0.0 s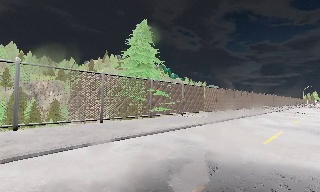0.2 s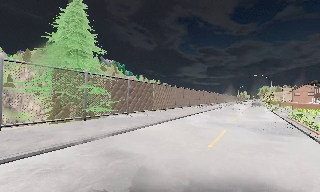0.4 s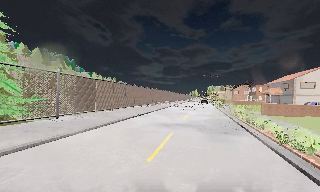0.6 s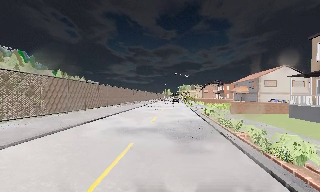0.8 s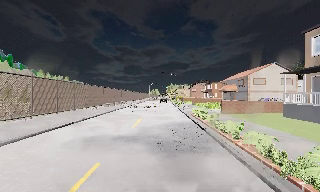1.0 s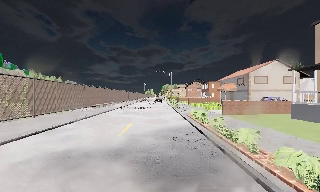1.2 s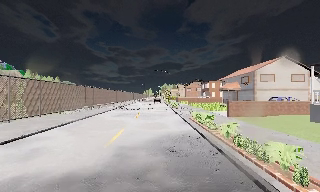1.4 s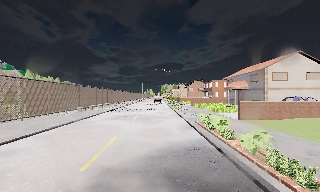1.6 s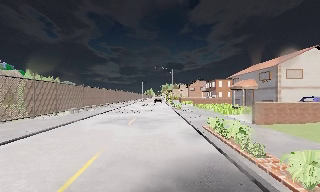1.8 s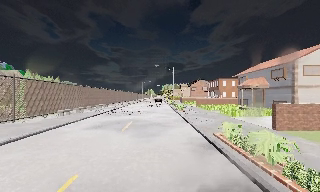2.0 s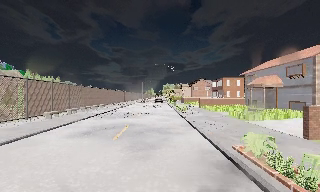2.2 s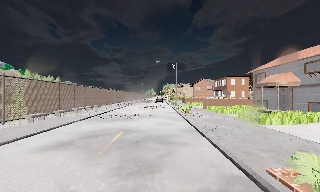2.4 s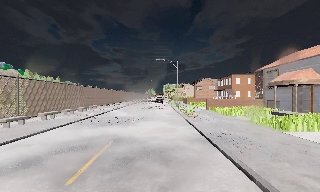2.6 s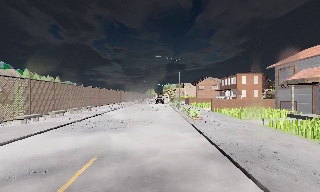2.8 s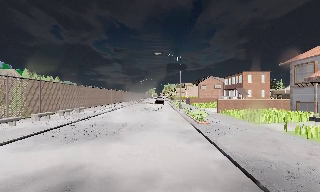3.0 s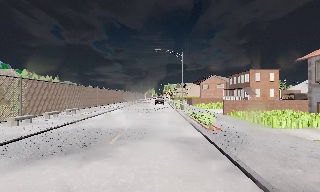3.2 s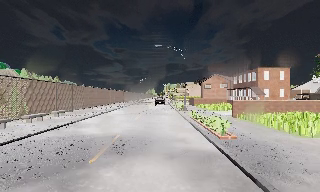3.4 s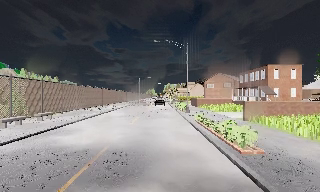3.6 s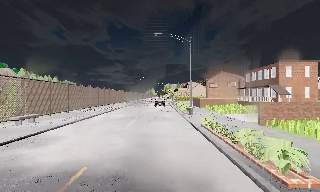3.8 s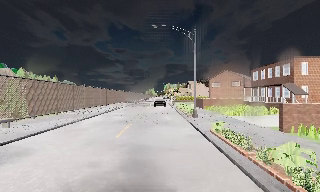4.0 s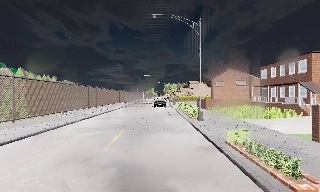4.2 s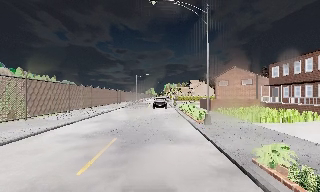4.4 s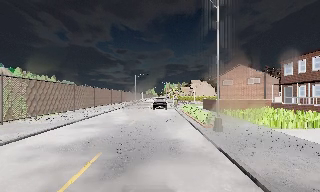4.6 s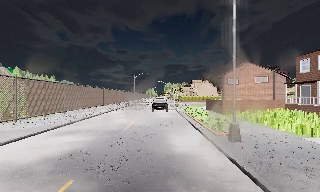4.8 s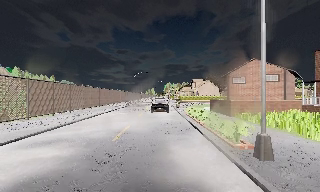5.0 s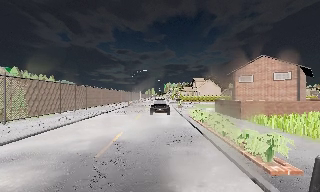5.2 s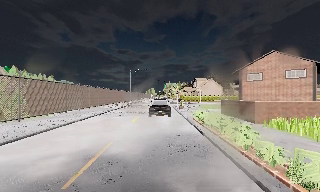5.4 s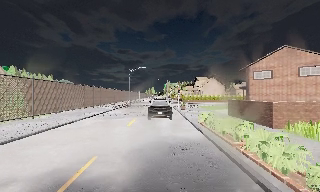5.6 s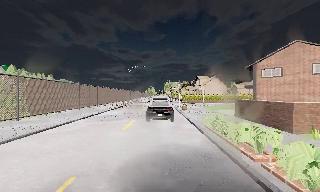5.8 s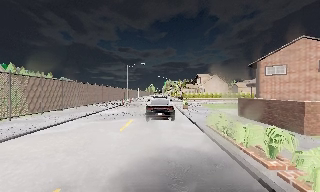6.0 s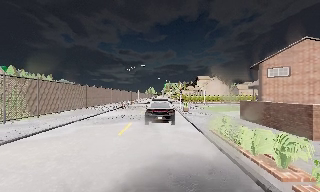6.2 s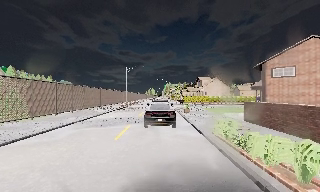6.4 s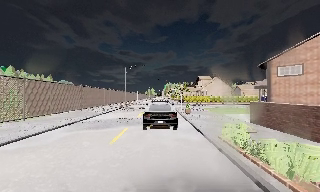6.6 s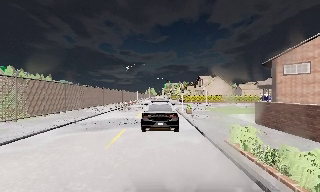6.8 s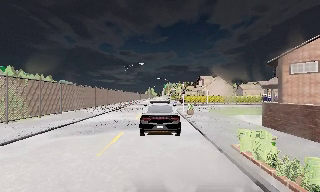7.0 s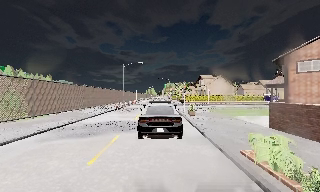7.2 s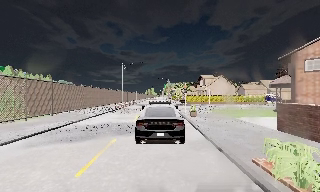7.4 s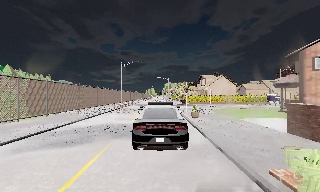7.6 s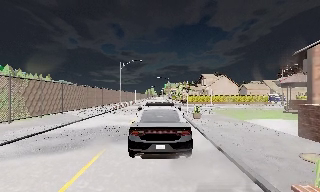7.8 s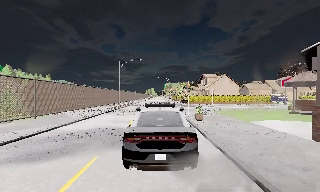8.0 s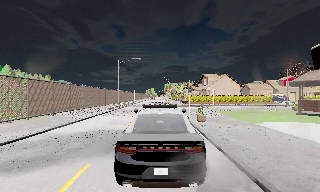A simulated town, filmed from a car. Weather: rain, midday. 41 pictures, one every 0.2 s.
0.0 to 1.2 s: The camera swings to its right by about 45 degrees, and the scene slides to the left. It travels forward, about 11 m.
1.2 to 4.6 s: The camera travels forward, about 30 m, so what stands in front looms larger.
4.6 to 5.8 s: The camera travels forward, about 9 m, so what stands in front looms larger. It loses speed.
5.8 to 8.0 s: The camera travels forward, about 7 m, so what stands in front looms larger.
The film runs forward here.
